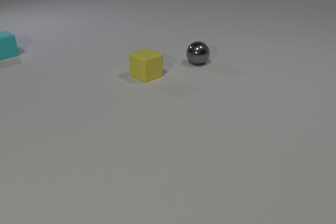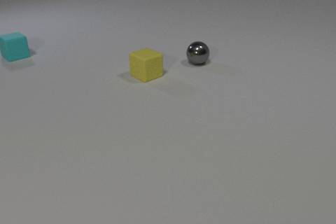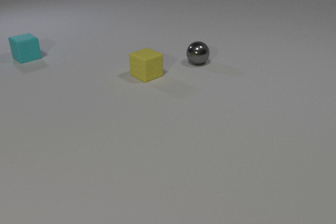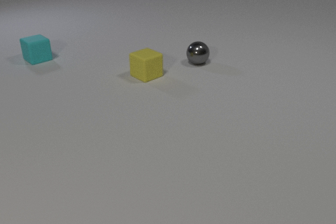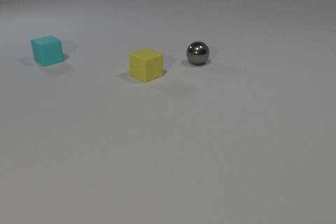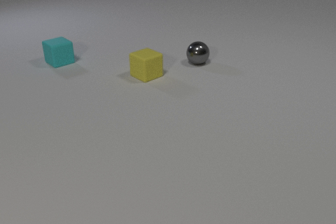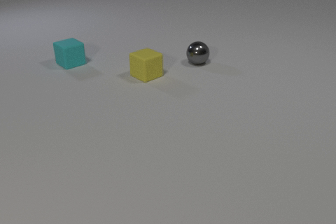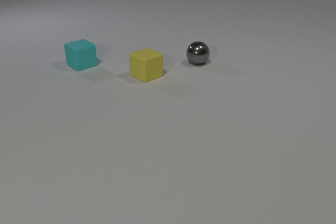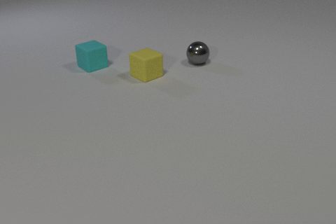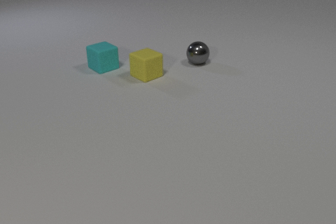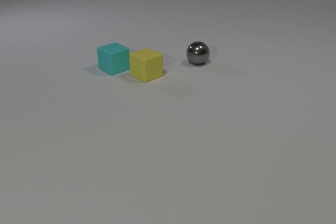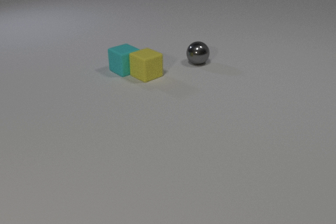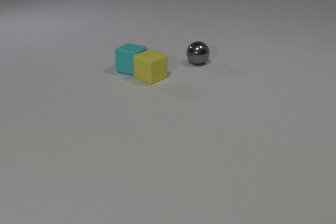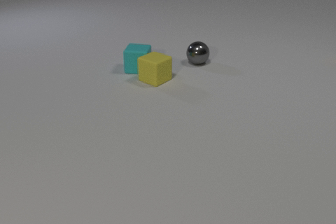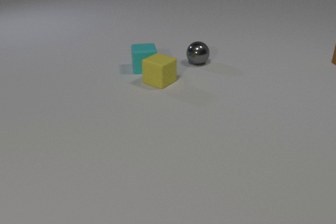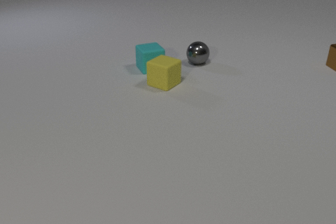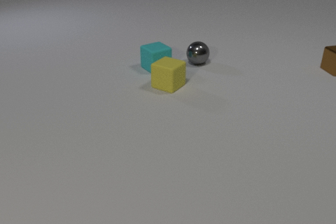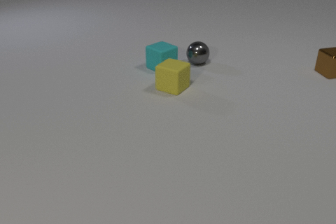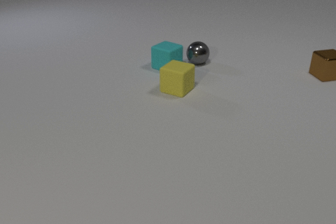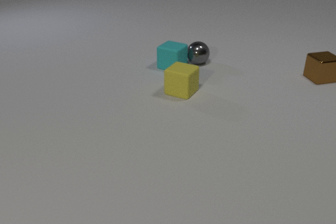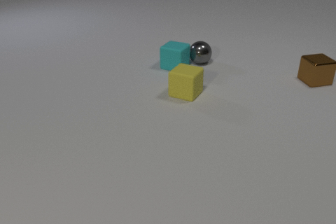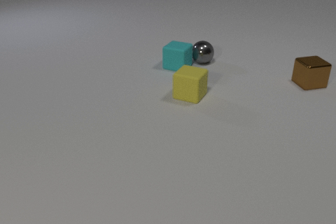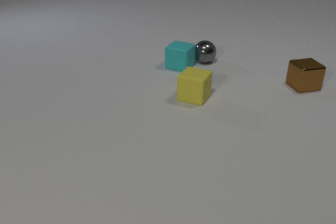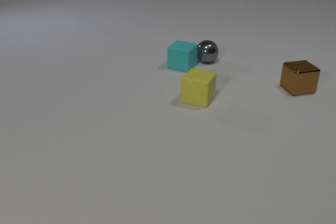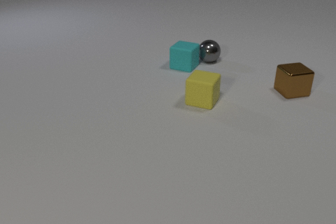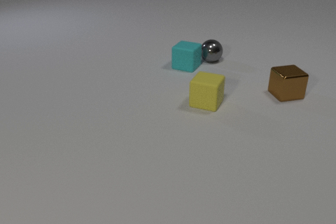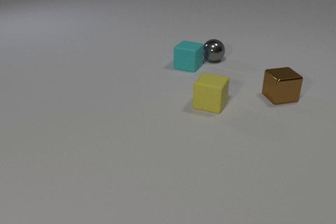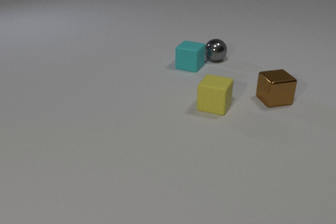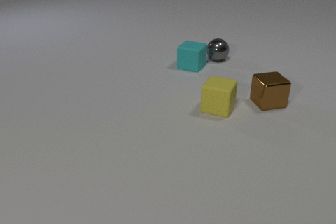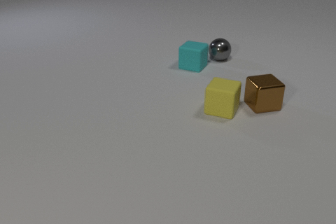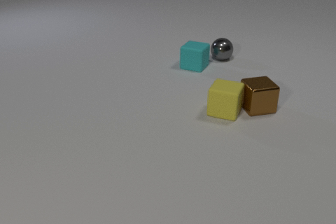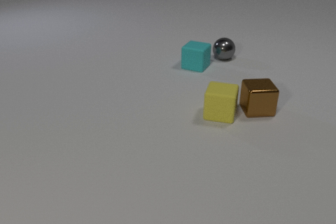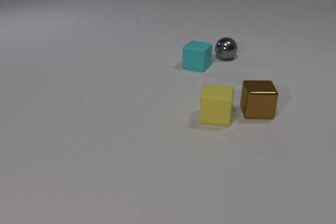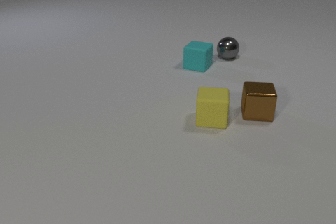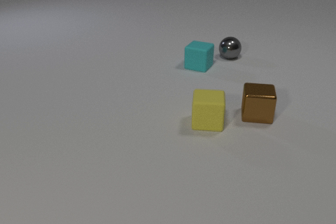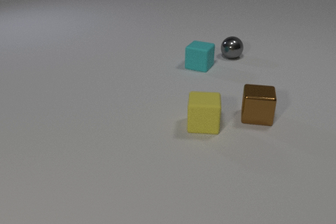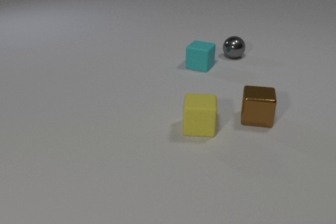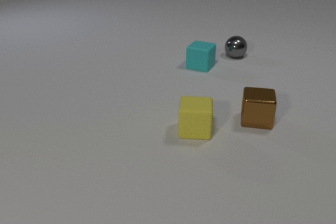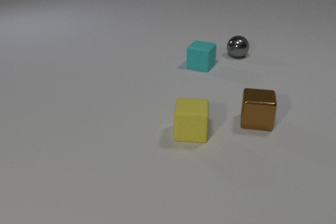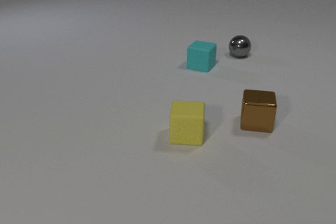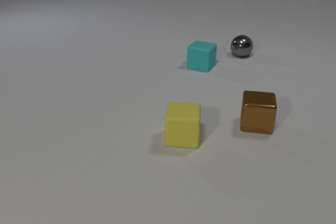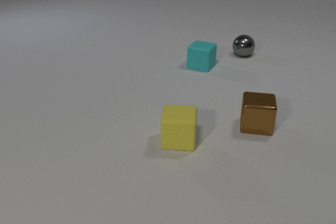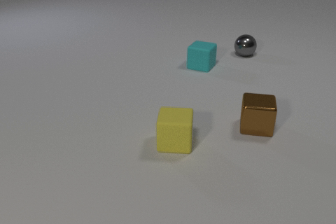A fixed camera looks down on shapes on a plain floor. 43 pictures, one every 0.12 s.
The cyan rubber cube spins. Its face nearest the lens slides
to the right.
The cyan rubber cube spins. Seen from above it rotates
counterclockwise.
0.00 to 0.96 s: The cyan rubber cube slides to the right and toward the camera.
0.96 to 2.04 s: The cyan rubber cube slides to the right, spins so that its near face slides to the right, counterclockwise seen from above. The yellow rubber cube slides toward the camera and to the right. The brown metal cube comes in at the right edge, slides toward the camera and to the left. The cyan rubber cube and the yellow rubber cube collide.
2.04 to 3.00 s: The cyan rubber cube slides to the right, spins counterclockwise seen from above by about 15 degrees, its near face sliding to the right. The yellow rubber cube slides to the right and toward the camera. The brown metal cube slides toward the camera and to the left. The gray metal sphere rolls to the right and away from the camera. The cyan rubber cube and the gray metal sphere collide.
3.00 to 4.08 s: The cyan rubber cube slides to the right. The yellow rubber cube slides toward the camera. The brown metal cube slides toward the camera and to the left, spins so that its near face slides to the left, clockwise seen from above. The gray metal sphere rolls to the right and away from the camera. The yellow rubber cube and the brown metal cube collide.
4.08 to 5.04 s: The yellow rubber cube slides toward the camera and to the left. The brown metal cube slides toward the camera. The gray metal sphere rolls to the right and away from the camera.
Are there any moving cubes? yes.
Are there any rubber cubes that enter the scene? no.
What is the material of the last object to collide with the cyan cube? metal.
